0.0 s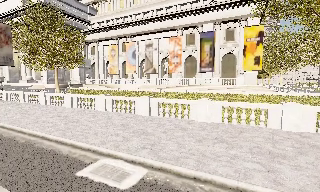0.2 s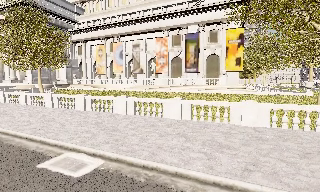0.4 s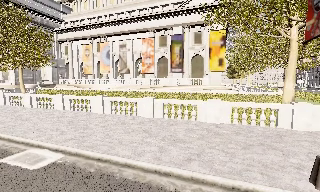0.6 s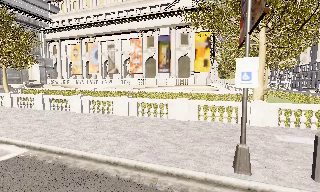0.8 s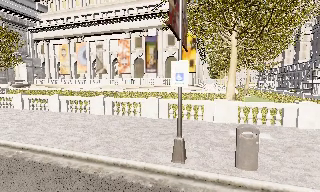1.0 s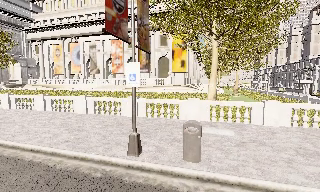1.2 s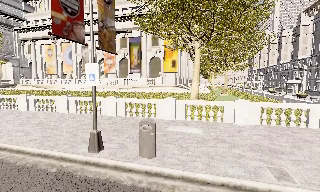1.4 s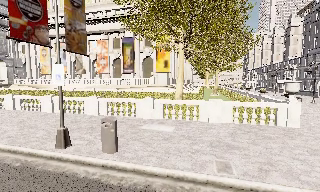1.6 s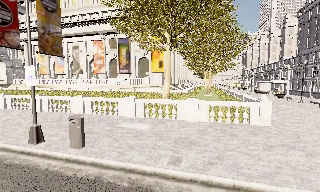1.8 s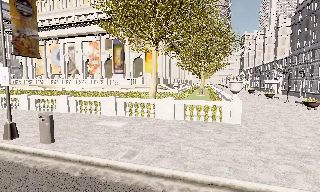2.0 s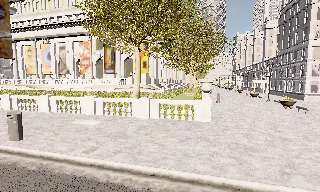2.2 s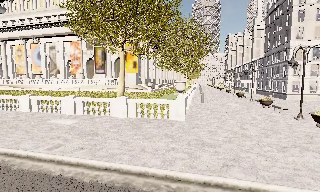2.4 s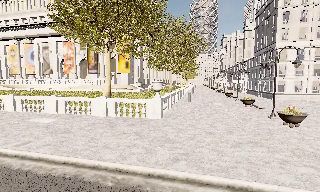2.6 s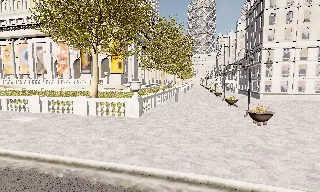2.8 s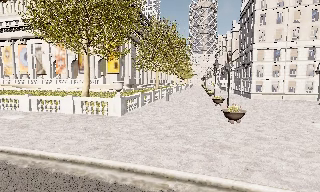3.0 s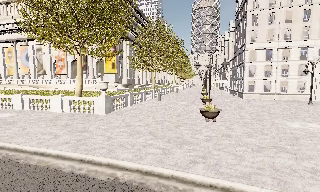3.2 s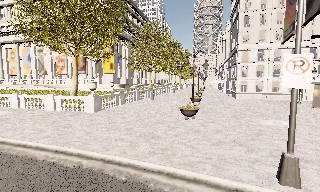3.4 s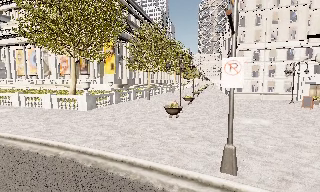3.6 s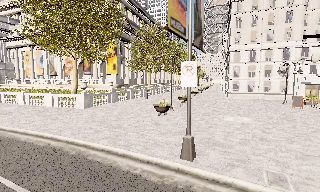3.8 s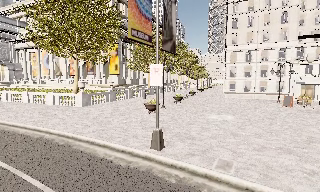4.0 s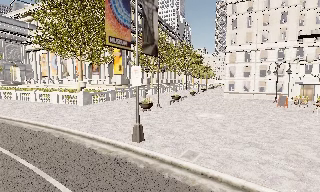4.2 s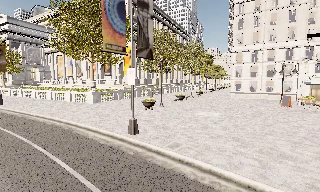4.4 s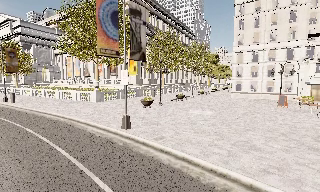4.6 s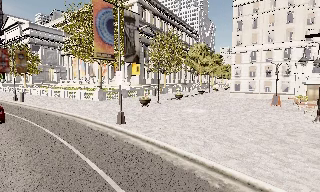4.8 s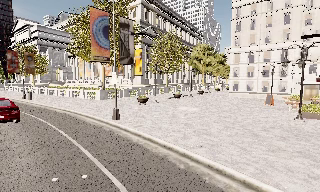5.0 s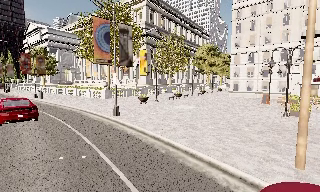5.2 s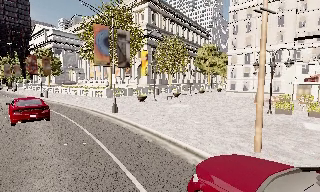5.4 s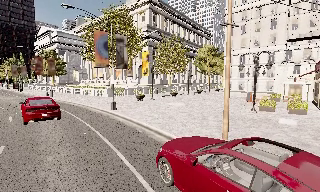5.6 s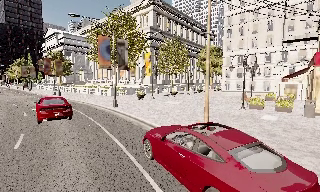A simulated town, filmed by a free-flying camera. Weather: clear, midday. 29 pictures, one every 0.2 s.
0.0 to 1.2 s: The camera swings to its right by about 10 degrees, and the scene slides to the left. It travels to its right, about 9 m, so close, fixed things drift to the left.
1.2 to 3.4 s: The camera travels to its right, about 16 m, so close, fixed things drift to the left.
3.4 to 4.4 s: The camera pans to its left, which is counterclockwise from overhead, by about 15 degrees. It travels to its right and backward, about 6 m.
4.4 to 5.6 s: The camera travels backward and to its right, about 8 m, so what stands in front gets smaller.
The film runs backward here.
